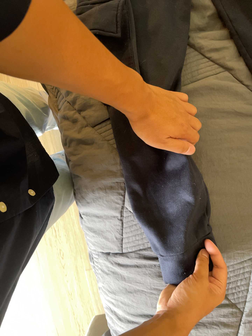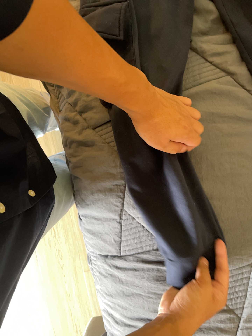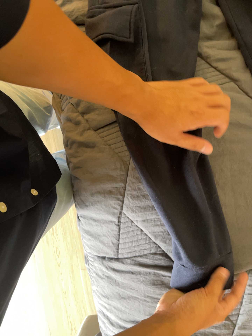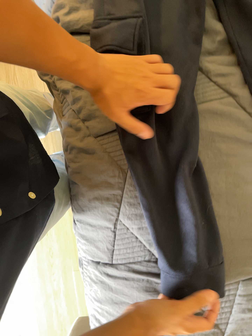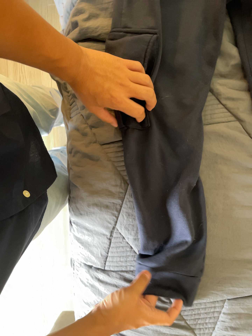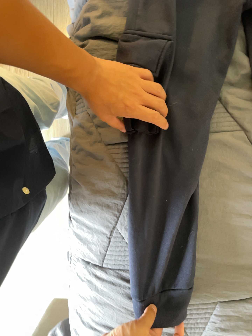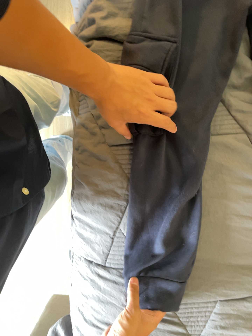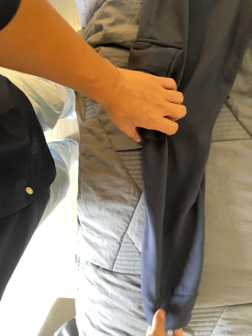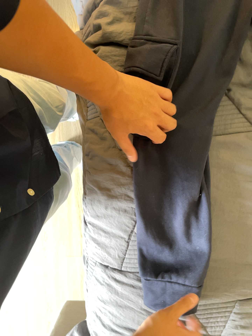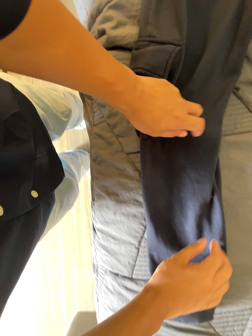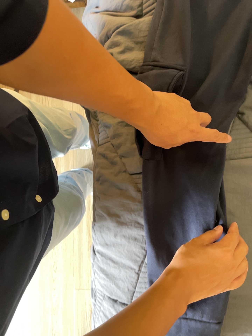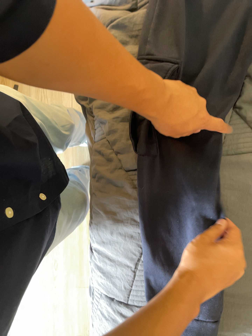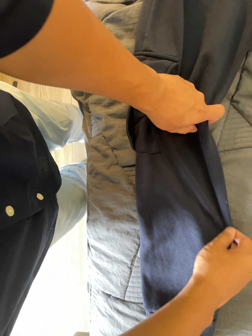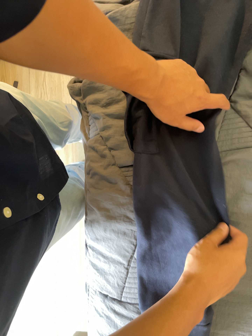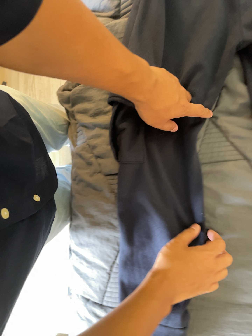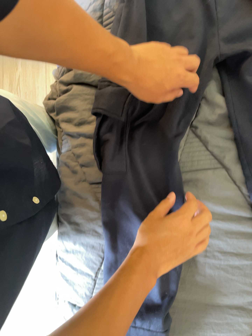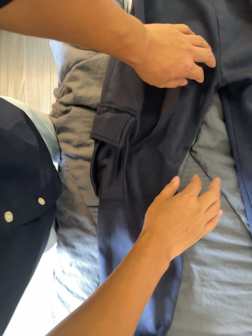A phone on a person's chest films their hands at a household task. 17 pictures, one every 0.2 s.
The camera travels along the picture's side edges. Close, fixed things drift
downward.
0.0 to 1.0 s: The camera travels toward the top of its view, about 10 cm. It rolls about its line of sight by about 15 degrees, and the scene rotates clockwise.
1.0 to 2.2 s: The camera shifts only a little, or ends up much as it began.
2.2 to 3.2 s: The camera travels toward the top of its view and to its right, about 10 cm, so close, fixed things drift downward.
The film runs forward here.
